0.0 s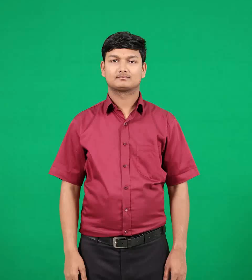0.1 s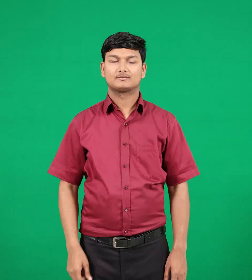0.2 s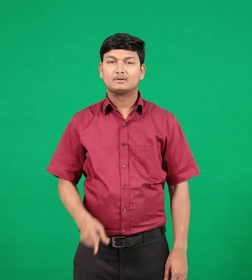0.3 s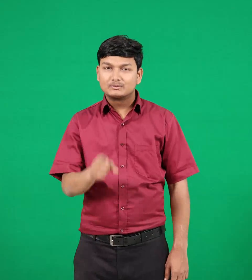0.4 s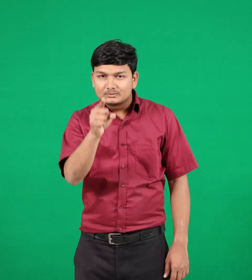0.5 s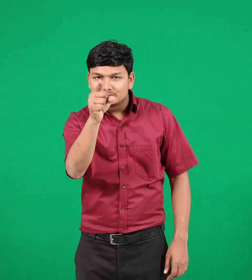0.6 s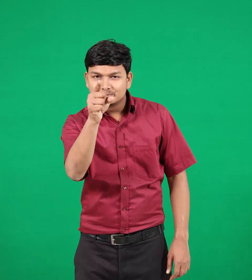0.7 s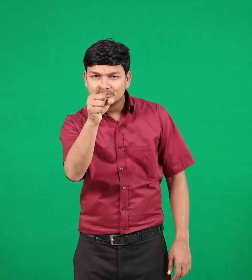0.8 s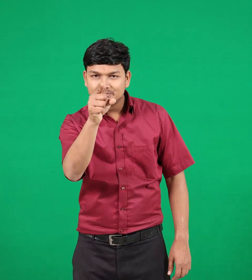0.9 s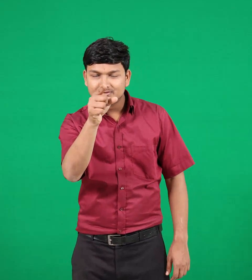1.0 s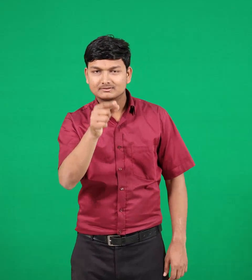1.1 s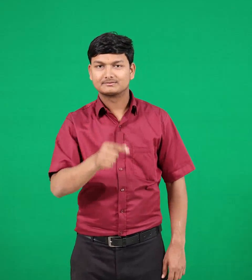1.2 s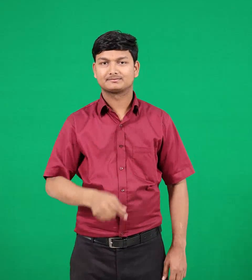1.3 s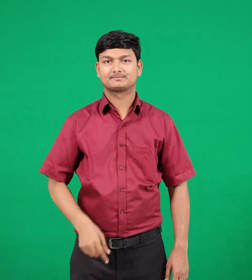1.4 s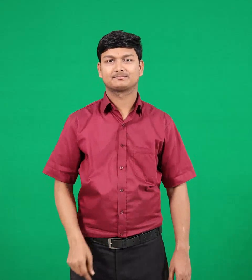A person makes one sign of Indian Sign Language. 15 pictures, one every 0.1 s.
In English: you
